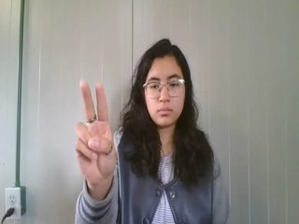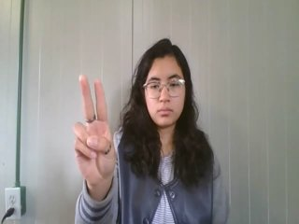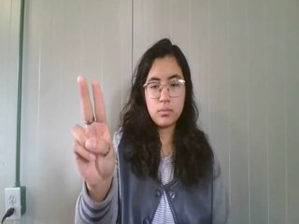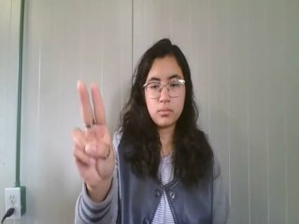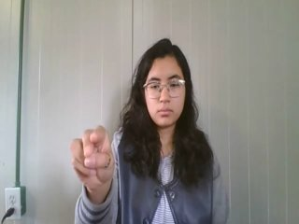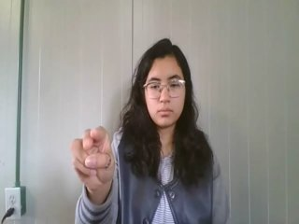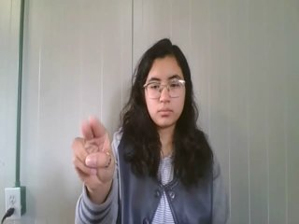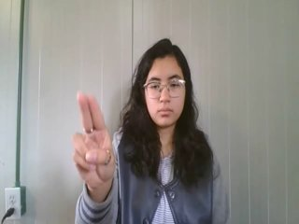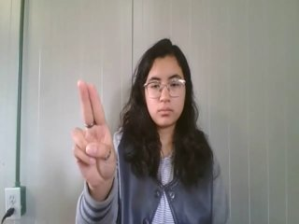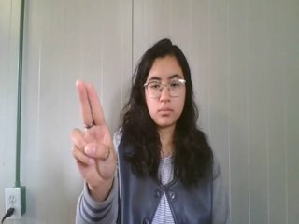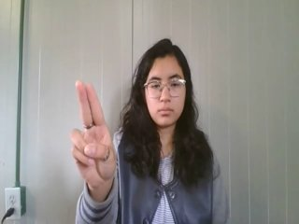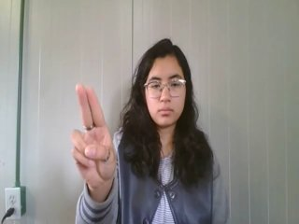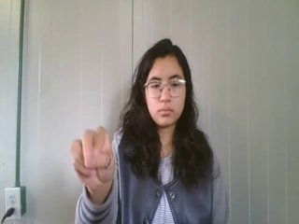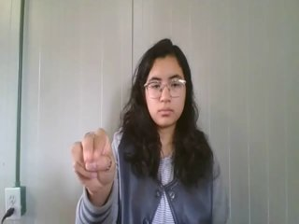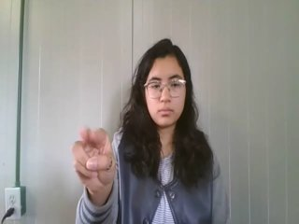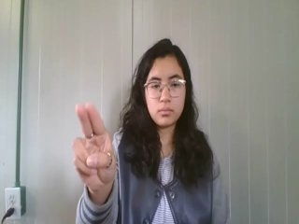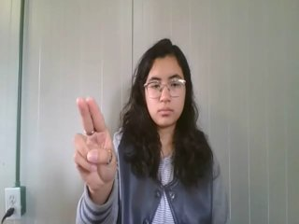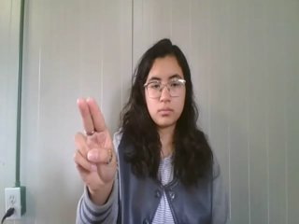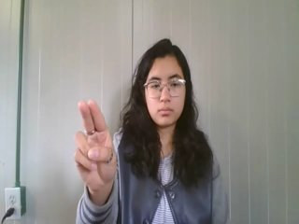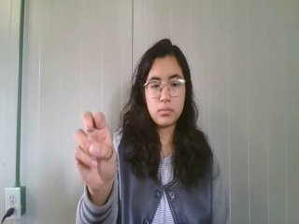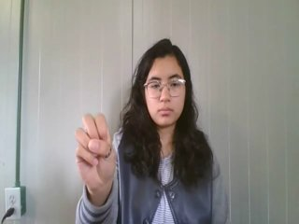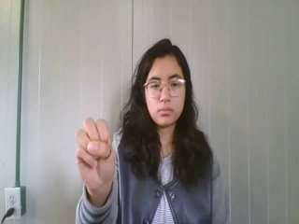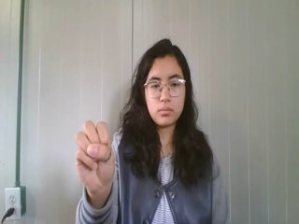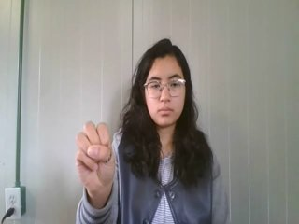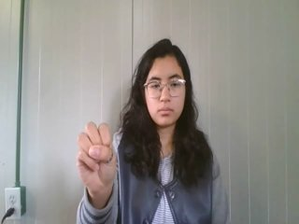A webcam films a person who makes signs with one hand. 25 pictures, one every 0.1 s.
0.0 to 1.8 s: Double click with two fingers.
1.9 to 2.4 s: Non-gesture.
